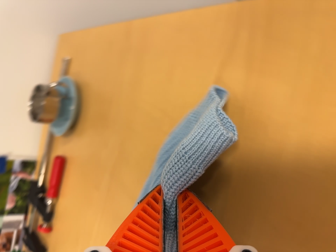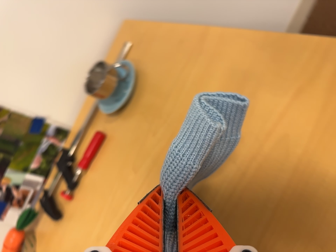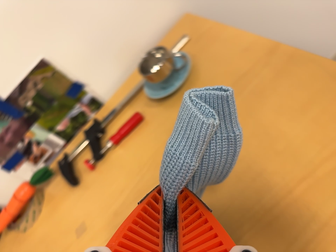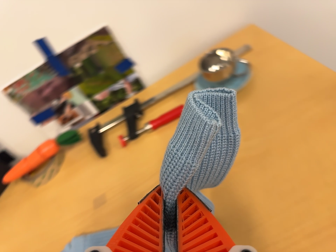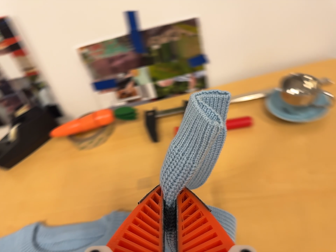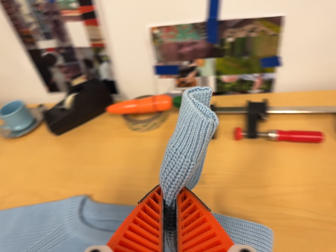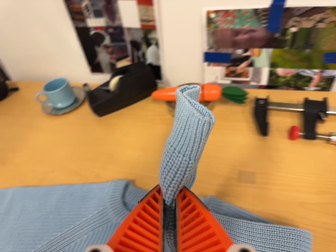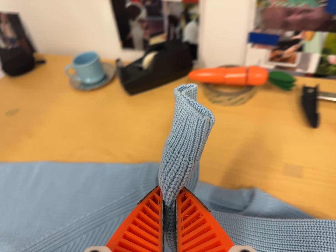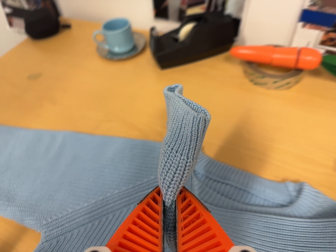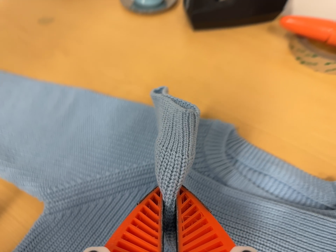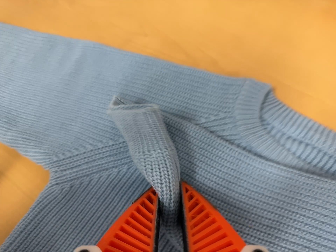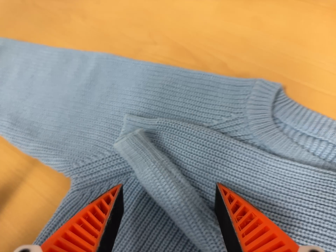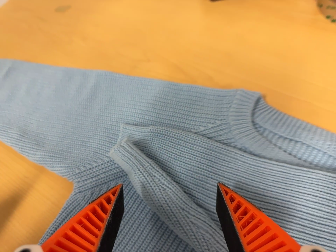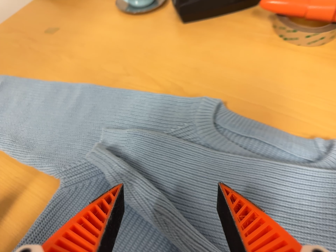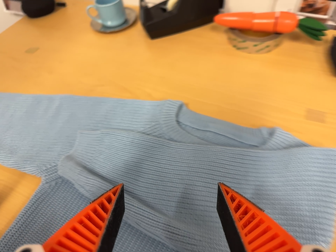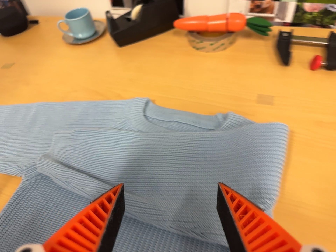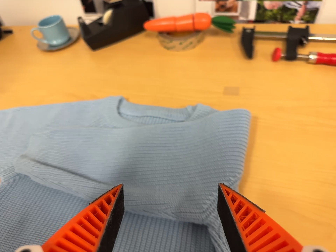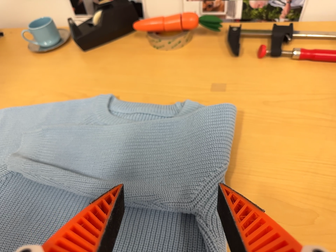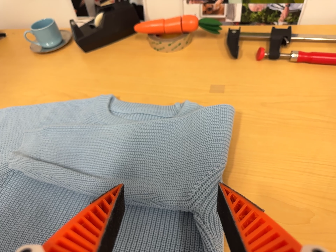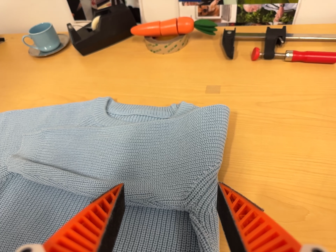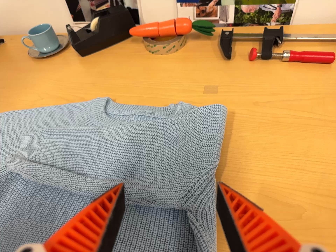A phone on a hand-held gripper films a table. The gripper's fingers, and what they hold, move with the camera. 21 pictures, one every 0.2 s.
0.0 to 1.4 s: The camera swings to its left by about 20 degrees, and the scene slides to the right. It travels to its left, about 50 cm, so close, fixed things drift to the right. It rolls about its line of sight by about 85 degrees, and the scene rotates clockwise.
1.4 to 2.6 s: The camera travels to its left, forward and toward the bottom of its view, about 9 cm, so close, fixed things drift to the right. Its aim tips toward the bottom of its view by about 10 degrees, and the scene shifts upward. It rolls about its line of sight by about 10 degrees, and the scene rotates clockwise.
2.6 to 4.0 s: The camera travels backward, to its right and toward the bottom of its view, about 18 cm, so what stands in front gets smaller. Its aim tips toward the top of its view by about 10 degrees. It rolls about its line of sight by about 15 degrees, and the scene rotates counterclockwise.
The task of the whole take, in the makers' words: right arm across.
The film runs forward here.
